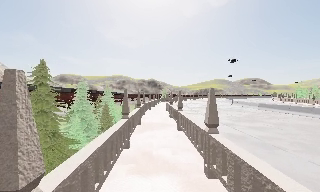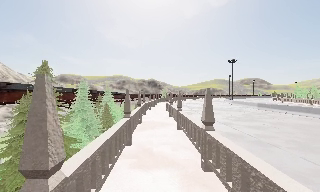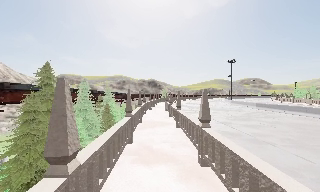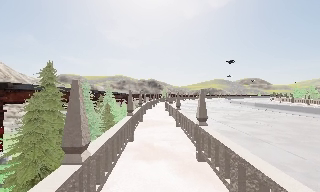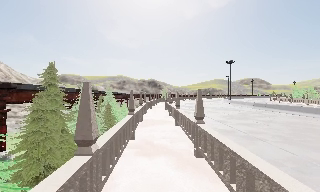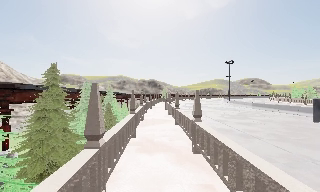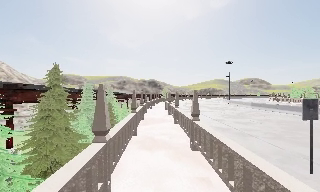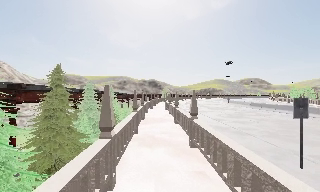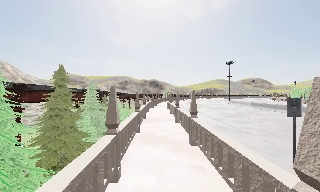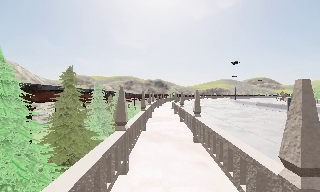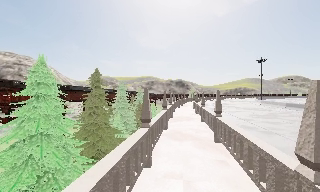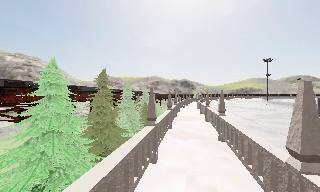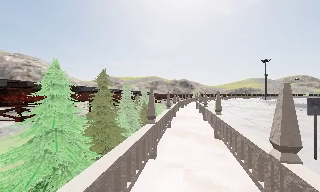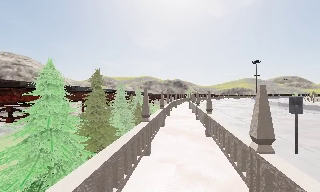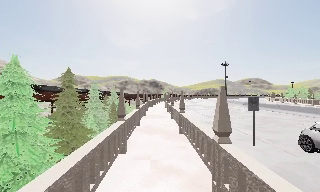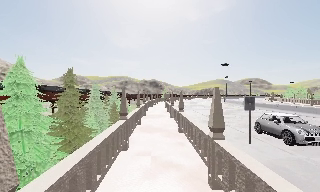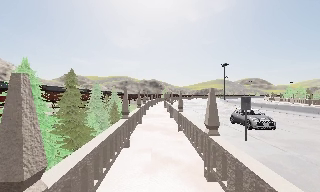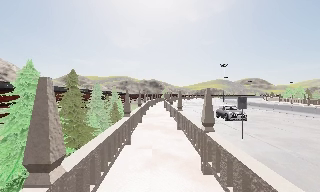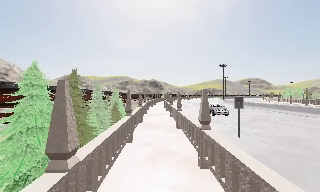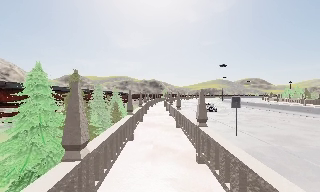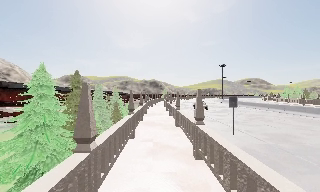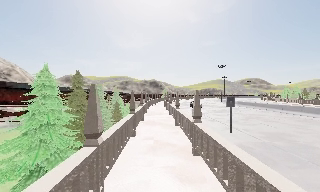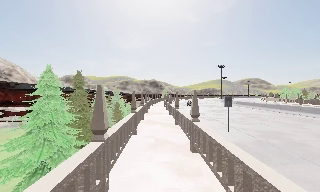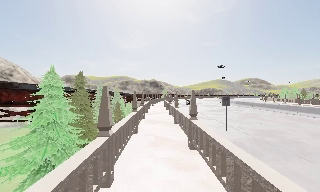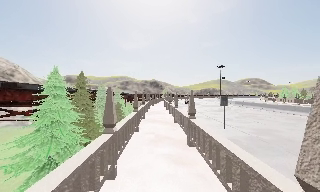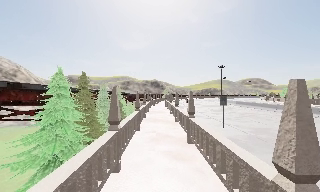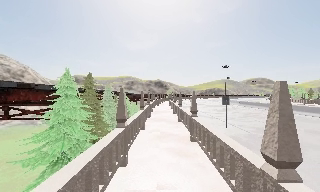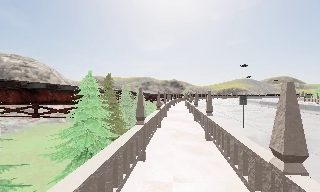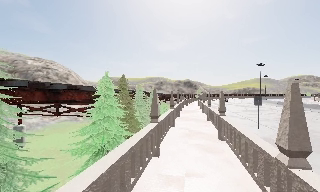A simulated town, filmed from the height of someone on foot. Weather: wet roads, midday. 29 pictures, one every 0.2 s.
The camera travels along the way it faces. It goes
backward.
0.0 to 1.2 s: The camera travels backward, about 2.5 m, so what stands in front gets smaller.
1.2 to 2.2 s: The camera swings to its left by about 10 degrees, and the scene slides to the right. It travels backward, about 2 m, so what stands in front gets smaller.
2.2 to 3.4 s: The camera swings to its right by about 10 degrees, and the scene slides to the left. It travels backward, about 2.5 m, so what stands in front gets smaller.
3.4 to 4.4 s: The camera travels backward, about 2 m, so what stands in front gets smaller.
4.4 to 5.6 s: The camera pans to its left, which is counterclockwise from overhead, by about 10 degrees. It travels backward, about 2.5 m, so what stands in front gets smaller.
The film runs backward here.
